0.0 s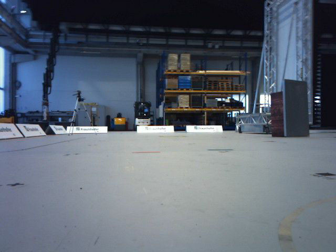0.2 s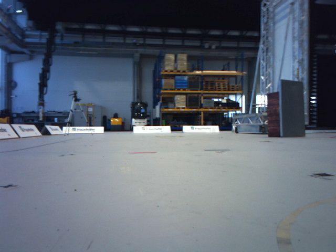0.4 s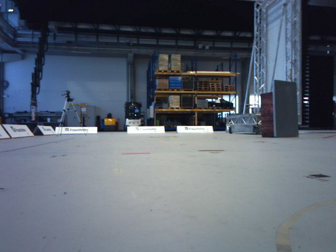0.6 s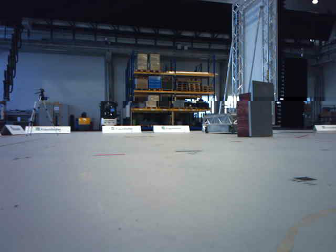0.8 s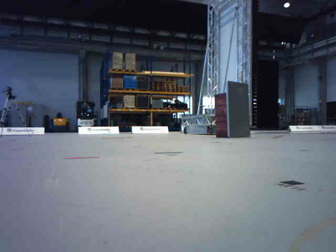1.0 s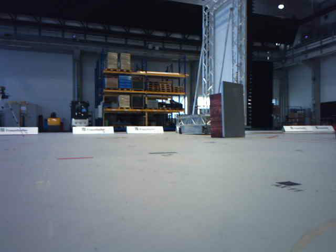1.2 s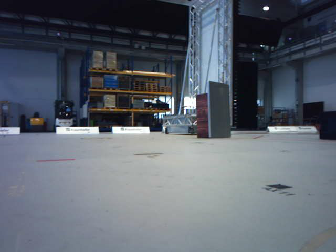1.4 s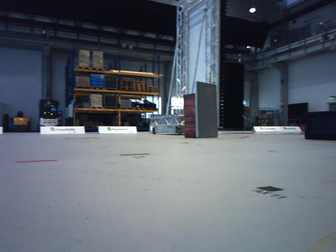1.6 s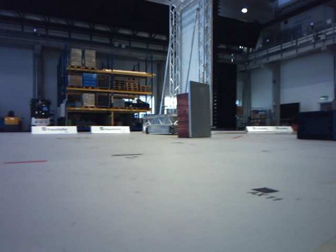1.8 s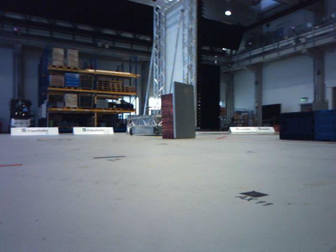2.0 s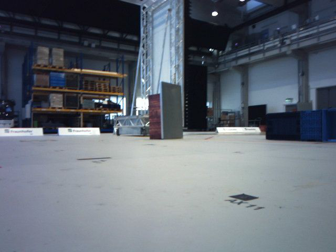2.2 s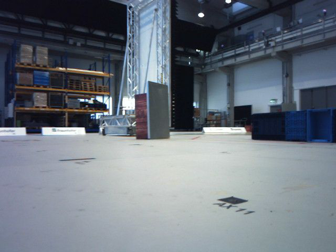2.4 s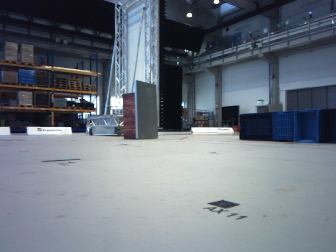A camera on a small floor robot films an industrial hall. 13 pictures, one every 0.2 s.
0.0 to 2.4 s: The camera pans to its right, which is clockwise from overhead, by about 30 degrees. It travels forward, about 0.5 m, so what stands in front looms larger.
The film runs forward here.
